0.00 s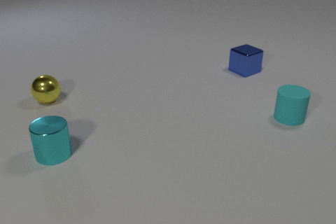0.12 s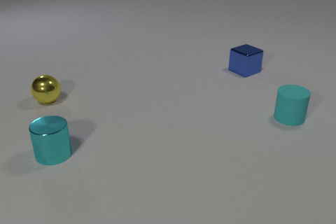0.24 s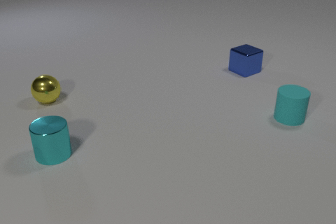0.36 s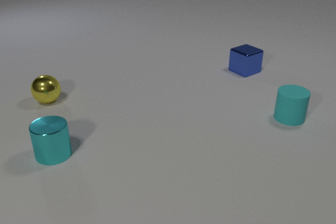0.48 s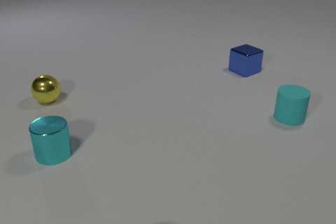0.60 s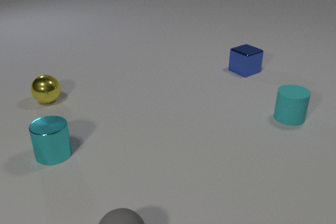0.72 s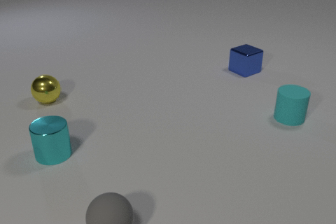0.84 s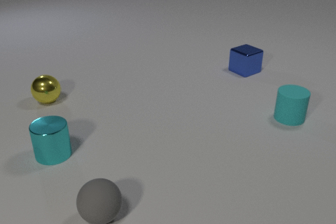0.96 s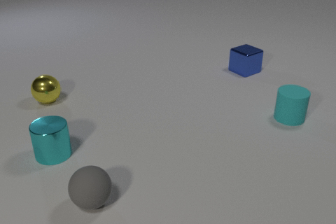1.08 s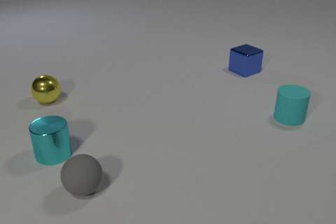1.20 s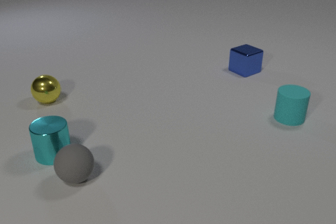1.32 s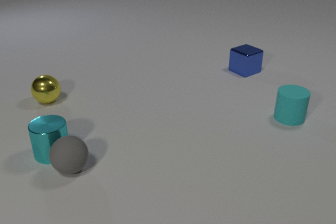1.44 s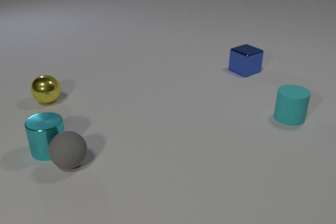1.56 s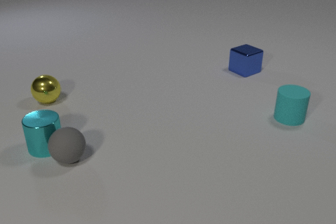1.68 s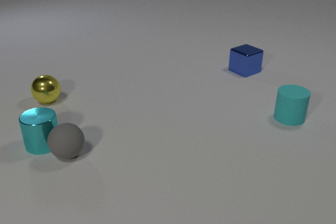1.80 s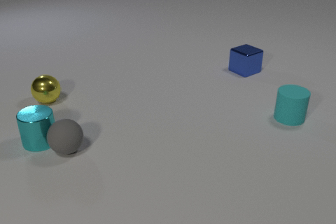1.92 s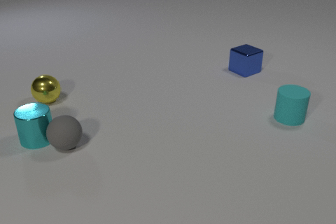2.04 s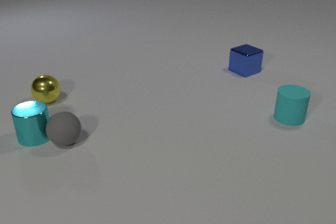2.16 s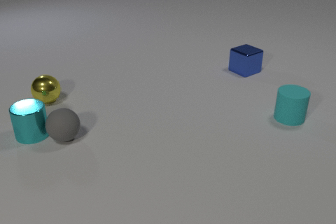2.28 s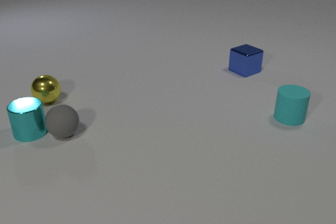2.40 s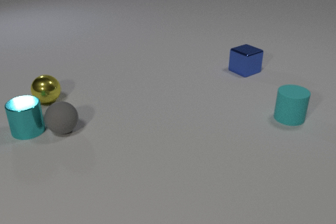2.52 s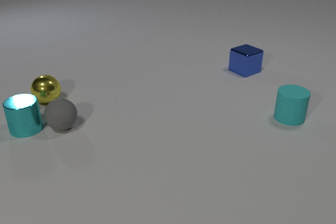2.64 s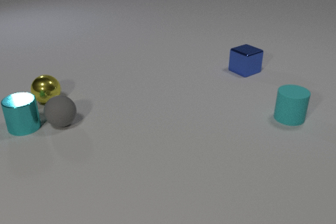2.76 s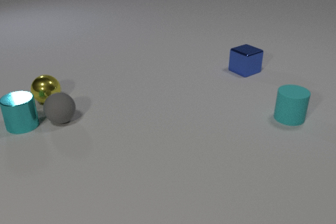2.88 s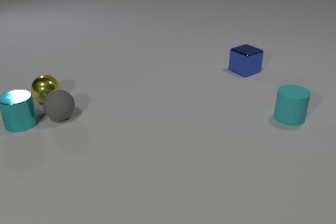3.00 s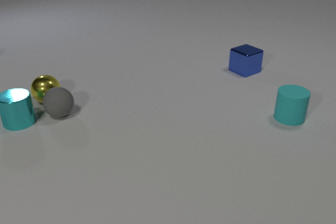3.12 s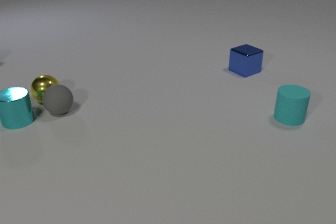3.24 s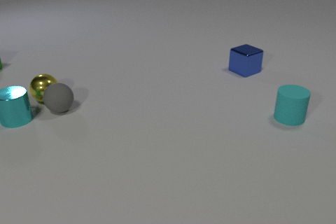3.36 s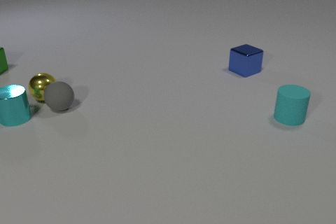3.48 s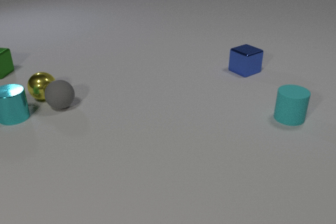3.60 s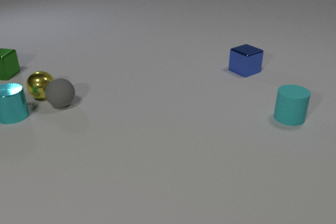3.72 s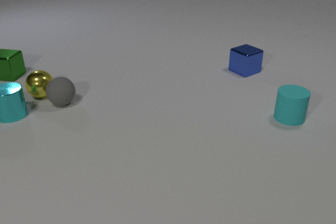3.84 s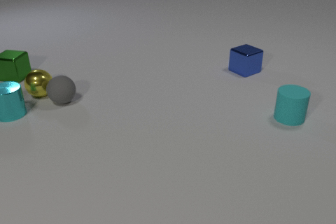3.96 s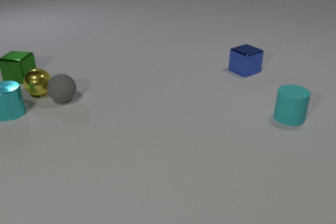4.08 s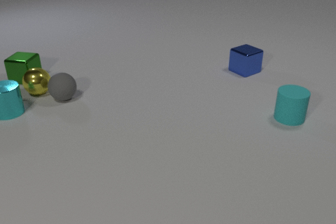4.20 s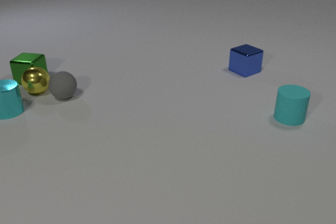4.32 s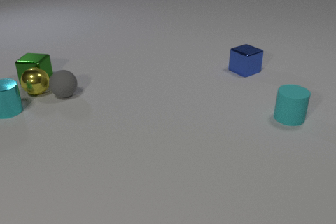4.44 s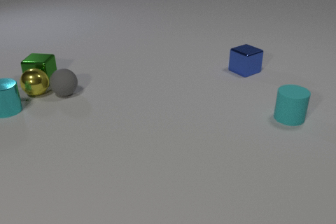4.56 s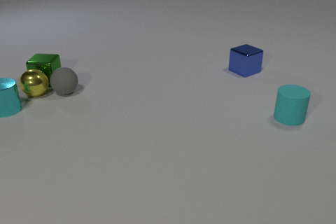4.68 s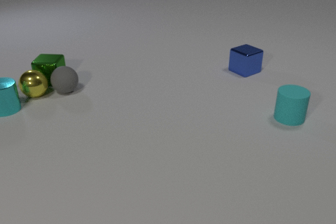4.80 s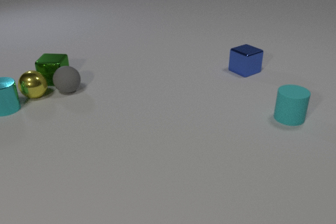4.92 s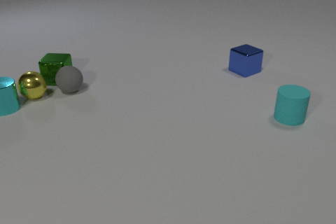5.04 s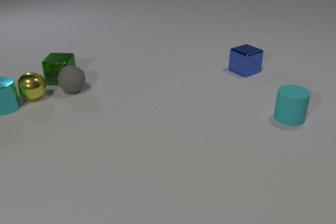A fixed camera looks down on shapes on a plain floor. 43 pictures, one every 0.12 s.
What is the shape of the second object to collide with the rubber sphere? sphere.
What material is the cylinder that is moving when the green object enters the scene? metal.
How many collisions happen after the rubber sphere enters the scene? 4.
0.00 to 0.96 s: The gray rubber sphere comes in at the bottom edge, rolls away from the camera and to the left.
0.96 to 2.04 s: The gray rubber sphere rolls away from the camera. The cyan metal cylinder slides away from the camera and to the left. The gray rubber sphere and the cyan metal cylinder collide.
2.04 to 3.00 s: The gray rubber sphere rolls away from the camera. The cyan metal cylinder slides away from the camera and to the left.
3.00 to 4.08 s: The gray rubber sphere rolls away from the camera. The cyan metal cylinder slides away from the camera. The yellow metal sphere rolls away from the camera. The green metal cube comes in at the left edge, slides to the right and toward the camera. The gray rubber sphere and the yellow metal sphere collide.
4.08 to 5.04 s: The gray rubber sphere rolls away from the camera and to the right. The cyan metal cylinder slides away from the camera. The yellow metal sphere rolls toward the camera. The green metal cube slides to the right. The yellow metal sphere and the green metal cube collide. The gray rubber sphere and the green metal cube collide.
